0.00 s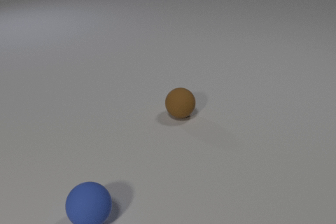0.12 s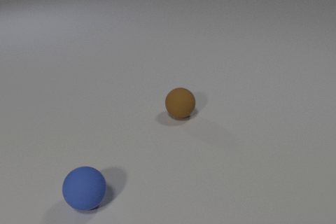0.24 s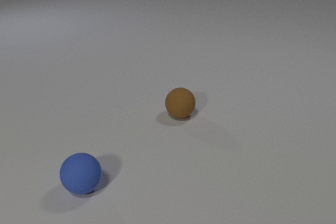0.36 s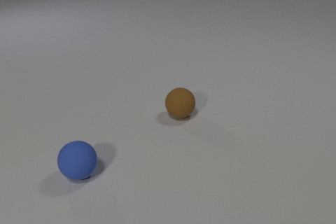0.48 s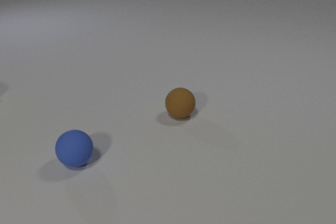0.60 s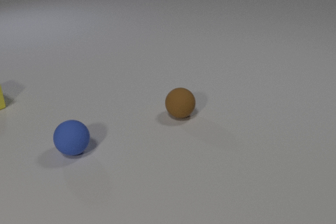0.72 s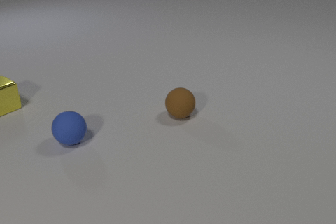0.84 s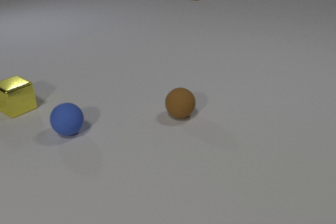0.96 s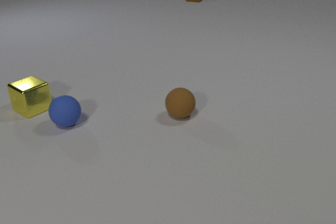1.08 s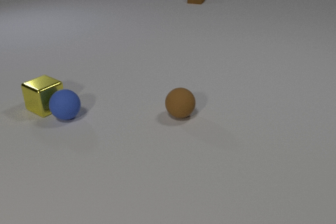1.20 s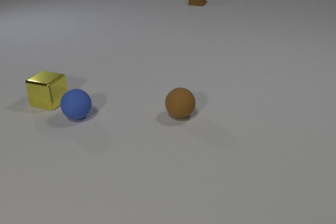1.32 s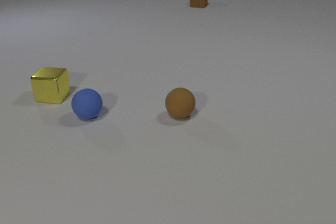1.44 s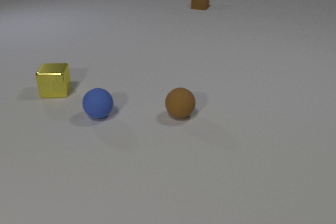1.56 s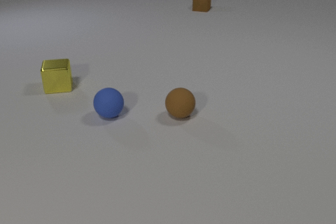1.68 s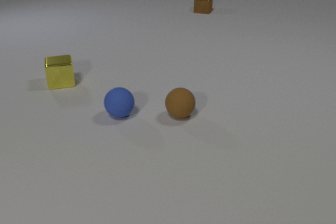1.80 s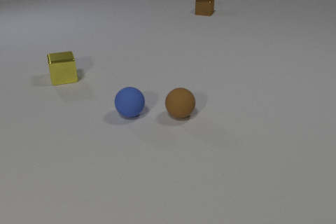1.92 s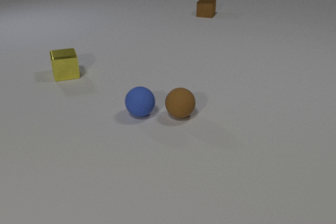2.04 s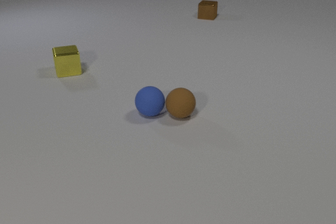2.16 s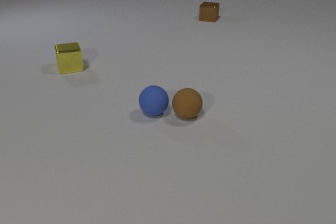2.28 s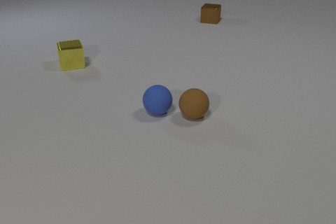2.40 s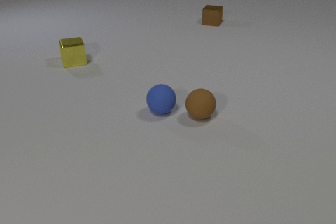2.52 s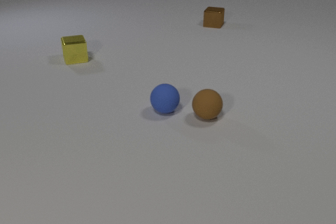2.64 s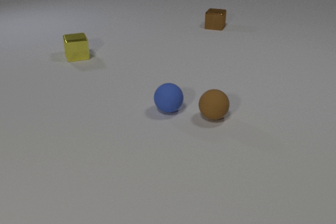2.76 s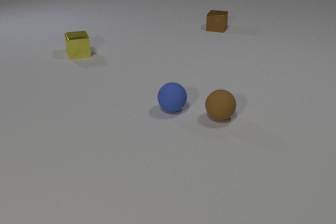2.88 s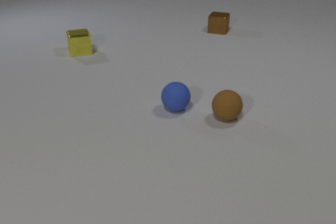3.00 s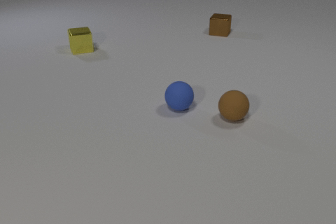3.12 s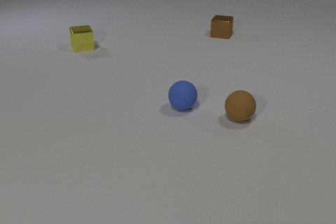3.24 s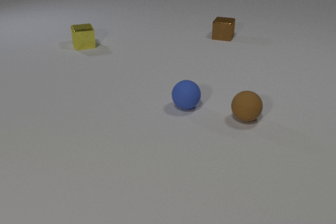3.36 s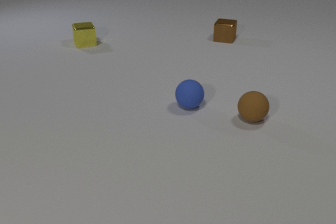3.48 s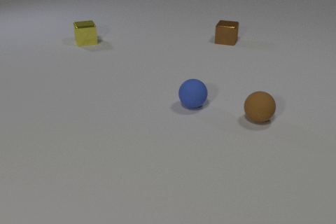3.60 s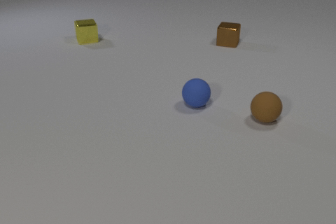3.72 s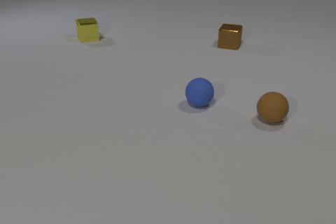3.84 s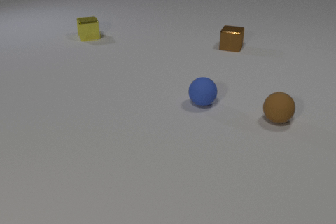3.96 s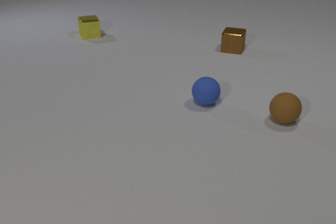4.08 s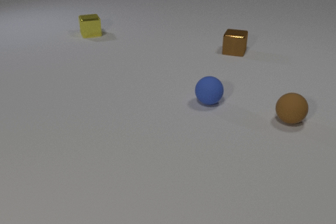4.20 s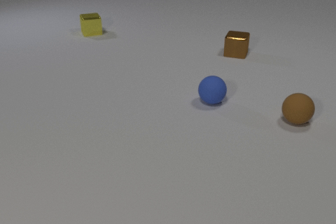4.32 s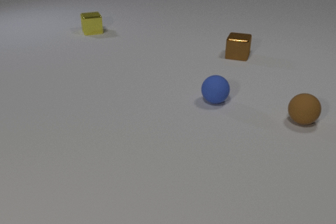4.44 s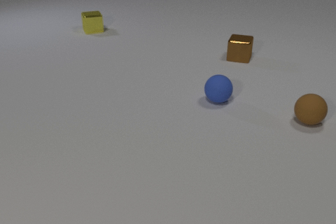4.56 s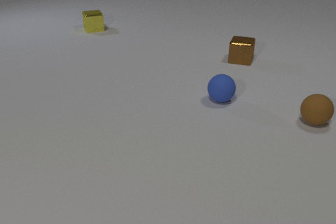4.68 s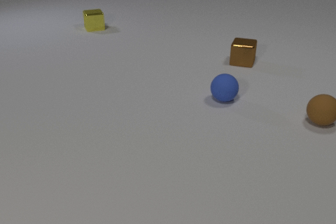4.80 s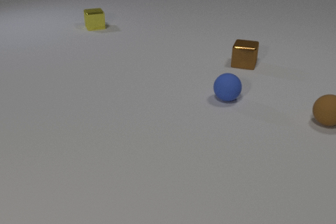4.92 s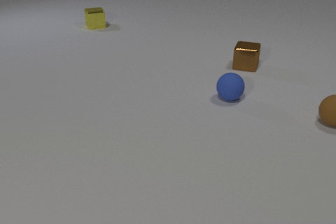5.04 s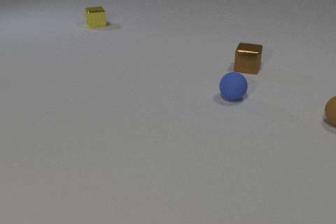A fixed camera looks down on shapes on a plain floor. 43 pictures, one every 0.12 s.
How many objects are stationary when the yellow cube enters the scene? 1.
What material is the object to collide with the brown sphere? rubber.
Are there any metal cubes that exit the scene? no.
0.00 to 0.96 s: The yellow metal cube comes in at the left edge, slides to the right and toward the camera. The blue rubber sphere rolls away from the camera. The brown metal cube comes in at the top edge, slides toward the camera.
0.96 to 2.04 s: The yellow metal cube slides away from the camera and to the right, spins counterclockwise seen from above by about 60 degrees, its near face sliding to the right. The blue rubber sphere rolls to the right. The brown metal cube slides toward the camera. The yellow metal cube and the blue rubber sphere collide. The blue rubber sphere and the brown rubber sphere collide.
2.04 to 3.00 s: The yellow metal cube slides away from the camera. The blue rubber sphere rolls to the right. The brown rubber sphere rolls to the right. The brown metal cube slides toward the camera.
3.00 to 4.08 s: The yellow metal cube slides away from the camera. The blue rubber sphere rolls to the right and away from the camera. The brown rubber sphere rolls to the right. The brown metal cube slides toward the camera.
4.08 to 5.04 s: The yellow metal cube slides away from the camera. The blue rubber sphere rolls to the right and away from the camera. The brown rubber sphere rolls to the right. The brown metal cube slides toward the camera.
